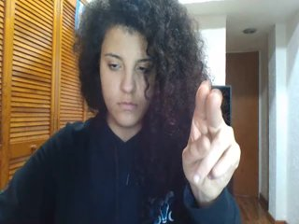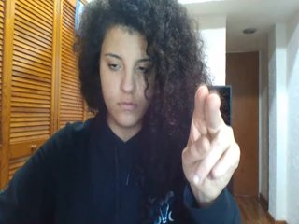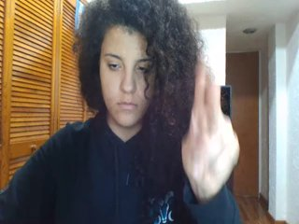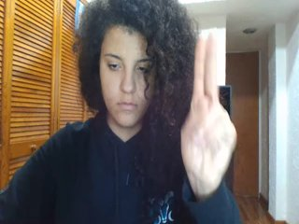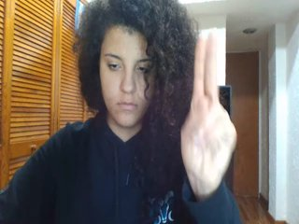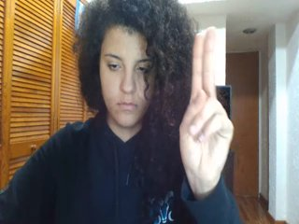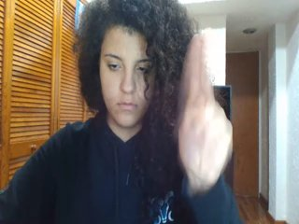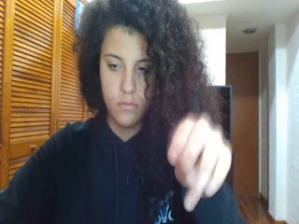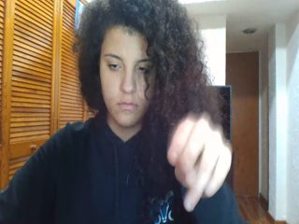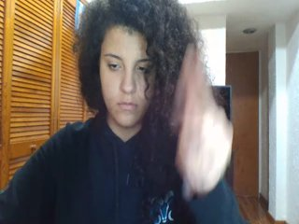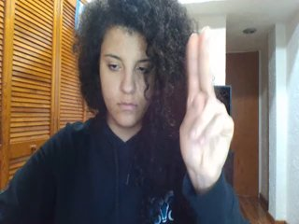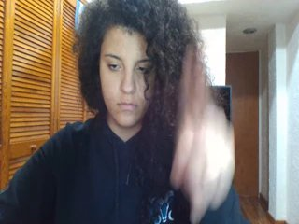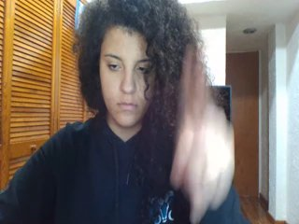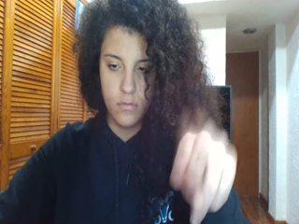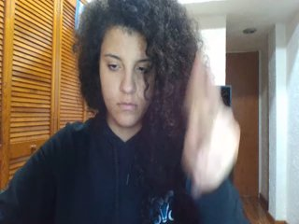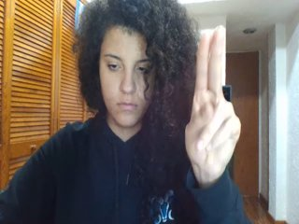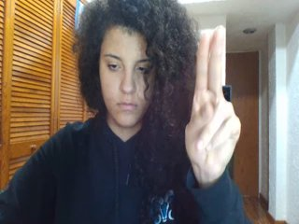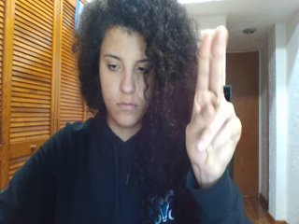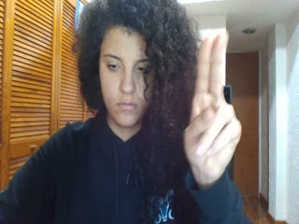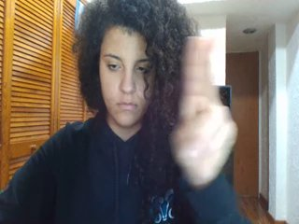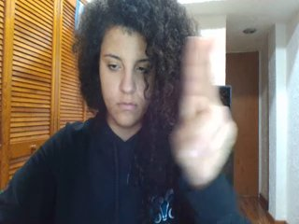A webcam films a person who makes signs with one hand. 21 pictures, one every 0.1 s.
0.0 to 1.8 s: Double click with two fingers.
